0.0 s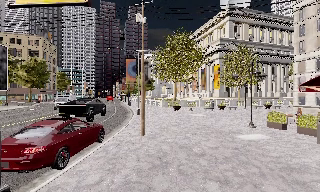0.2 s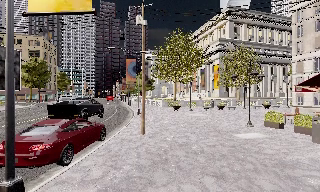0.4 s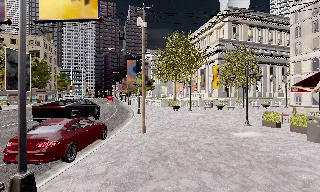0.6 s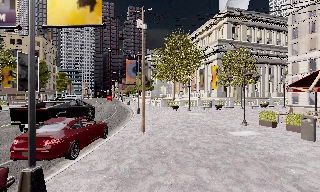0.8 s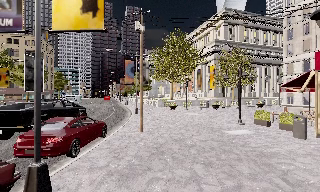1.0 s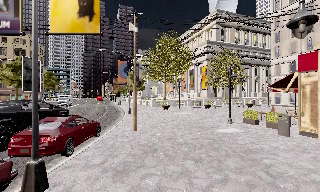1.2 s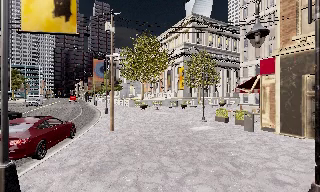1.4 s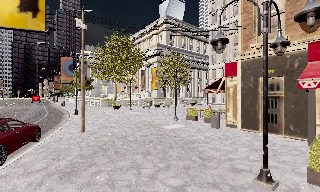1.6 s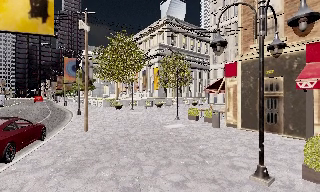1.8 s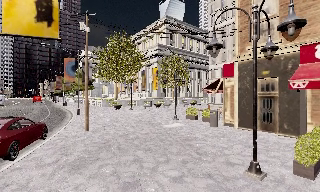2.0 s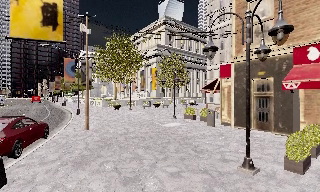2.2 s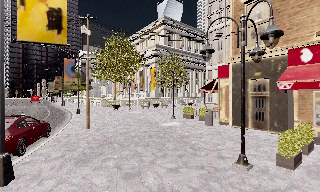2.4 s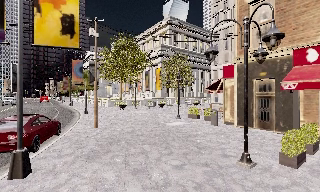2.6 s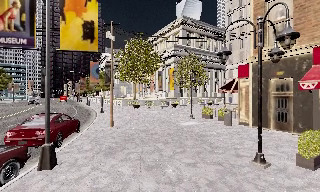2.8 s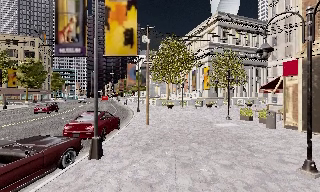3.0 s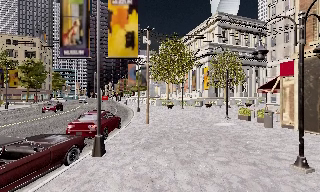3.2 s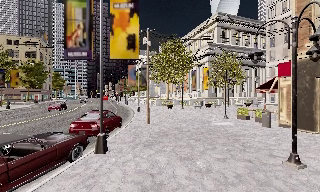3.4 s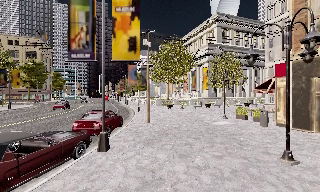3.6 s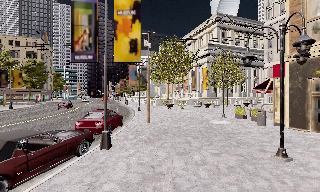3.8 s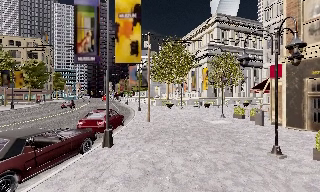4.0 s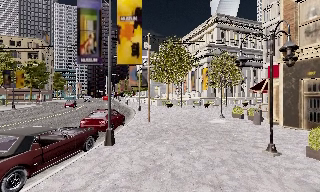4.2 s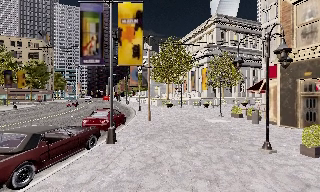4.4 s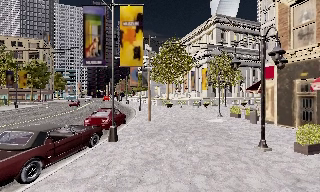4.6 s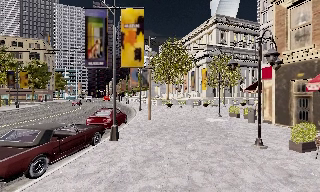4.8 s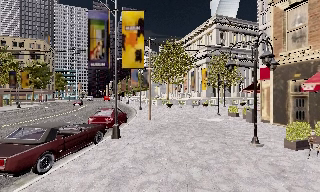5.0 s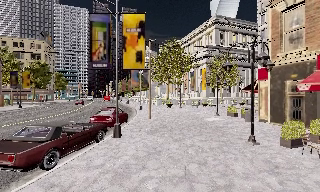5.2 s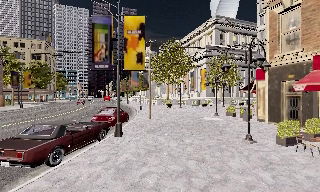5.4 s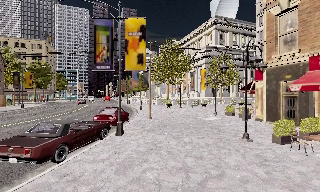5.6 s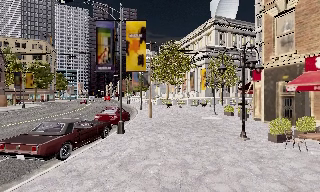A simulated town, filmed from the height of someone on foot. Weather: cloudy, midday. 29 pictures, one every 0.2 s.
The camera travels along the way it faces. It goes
backward.
0.0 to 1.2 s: The camera pans to its right, which is clockwise from overhead, by about 10 degrees. It travels backward, about 1.5 m, so what stands in front gets smaller.
1.2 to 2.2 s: The camera travels backward, about 1 m, so what stands in front gets smaller.
2.2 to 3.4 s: The camera swings to its left by about 20 degrees, and the scene slides to the right. It travels backward, about 1.5 m, so what stands in front gets smaller.
3.4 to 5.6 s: The camera travels backward, about 3 m, so what stands in front gets smaller.
The film runs backward here.
